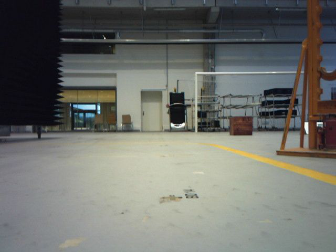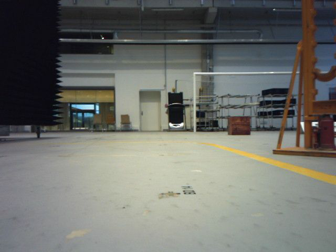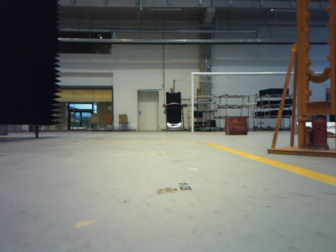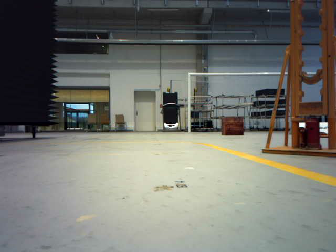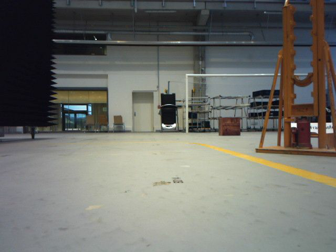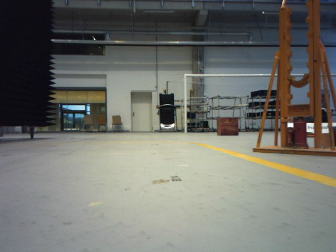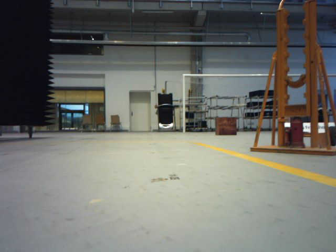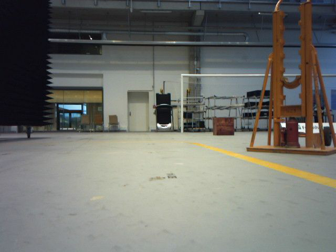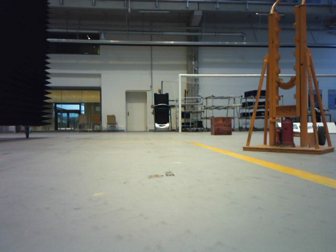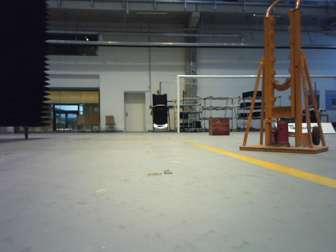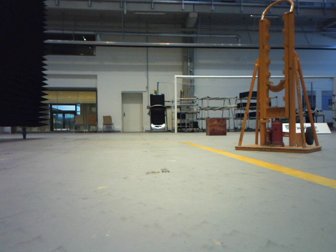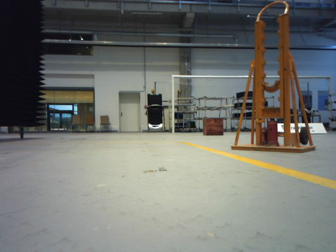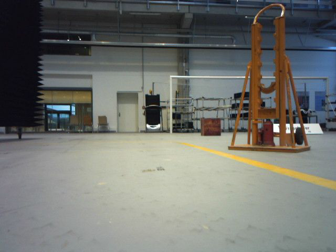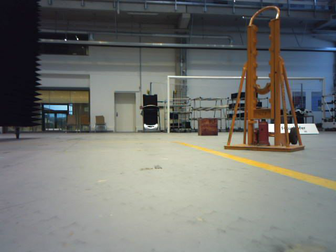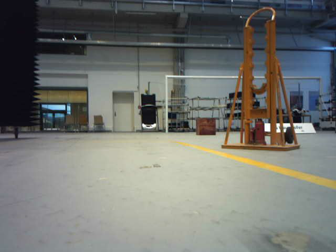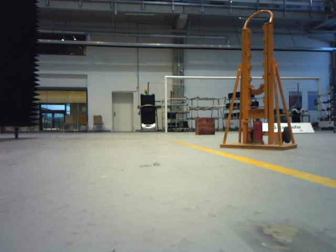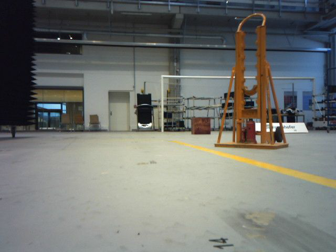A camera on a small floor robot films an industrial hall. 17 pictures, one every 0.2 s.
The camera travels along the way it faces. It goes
backward.
0.0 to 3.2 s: The camera travels backward, about 0.6 m, so what stands in front gets smaller.
The film runs backward here.
